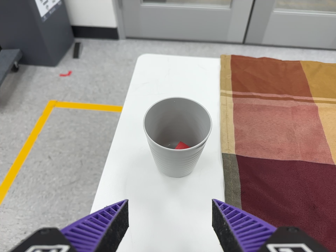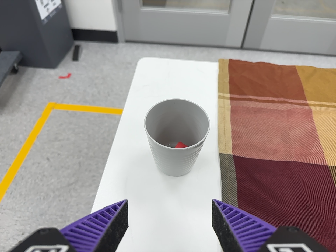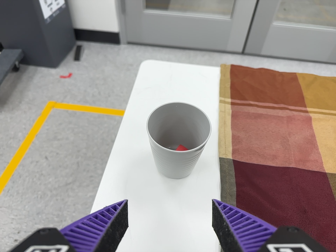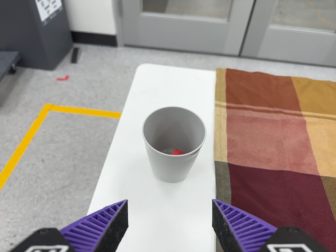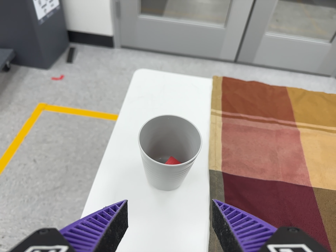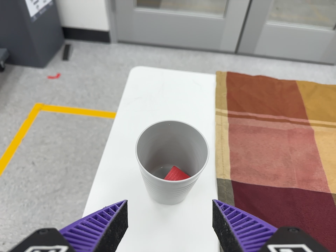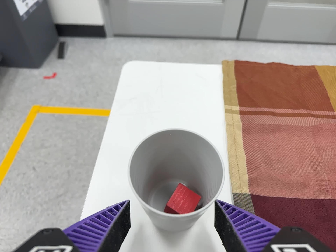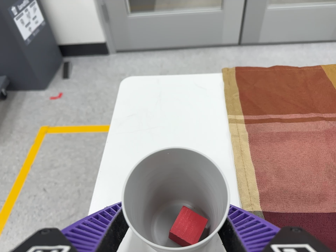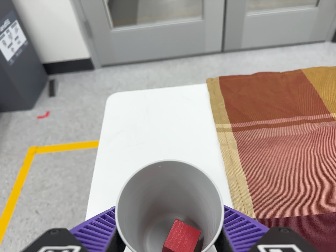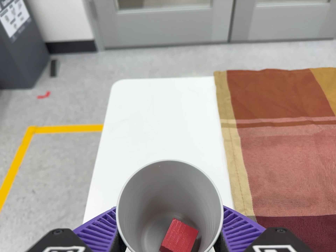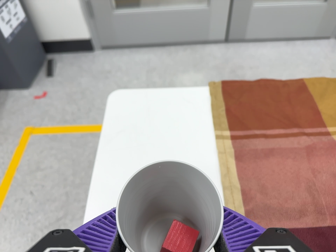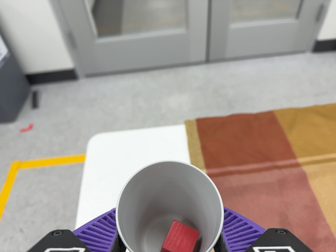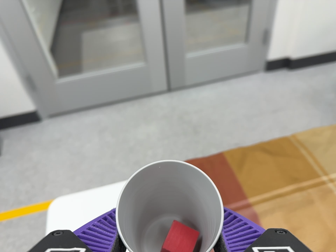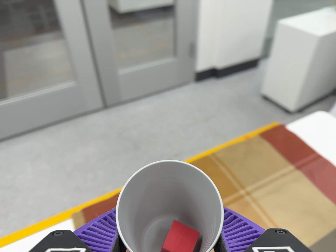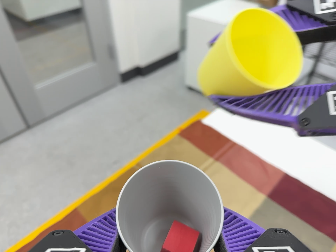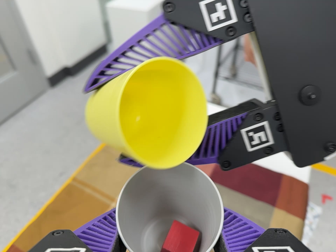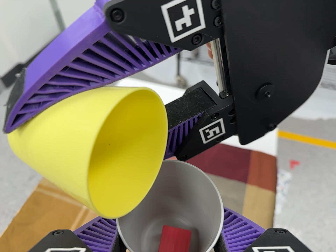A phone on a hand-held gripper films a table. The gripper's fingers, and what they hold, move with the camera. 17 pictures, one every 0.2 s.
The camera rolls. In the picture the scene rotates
counterclockwise.
The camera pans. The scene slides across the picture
to the left.
0.0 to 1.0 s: The camera shifts only a little, or ends up much as it began.
1.0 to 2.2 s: The camera travels toward the top of its view and forward, about 12 cm, so close, fixed things drift downward. It rolls about its line of sight by about 15 degrees, and the scene rotates counterclockwise.
2.2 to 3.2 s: The camera swings to its right by about 50 degrees, and the scene slides to the left. It travels to its right and toward the top of its view, about 20 cm, so close, fixed things drift to the left. It rolls about its line of sight by about 45 degrees, and the scene rotates counterclockwise.
The film runs backward here.
